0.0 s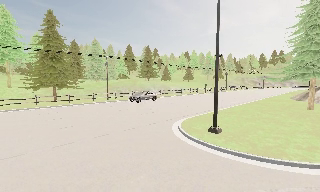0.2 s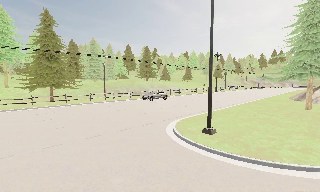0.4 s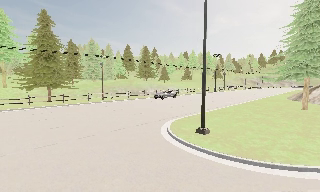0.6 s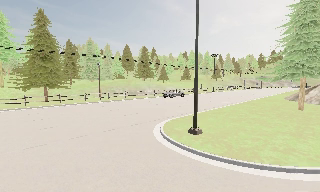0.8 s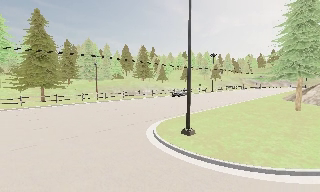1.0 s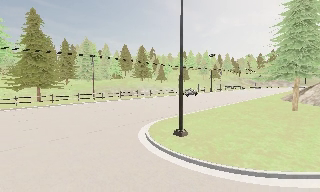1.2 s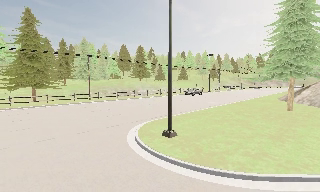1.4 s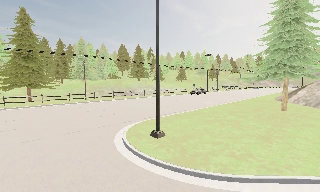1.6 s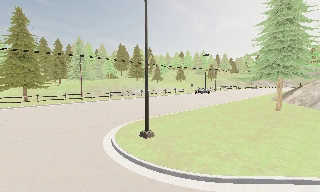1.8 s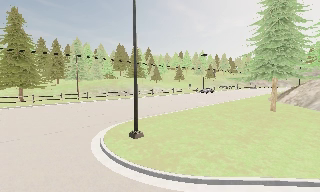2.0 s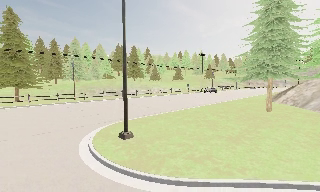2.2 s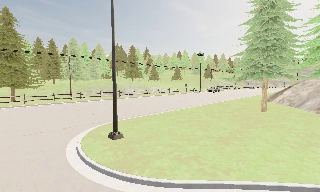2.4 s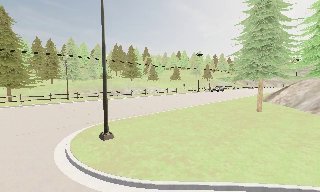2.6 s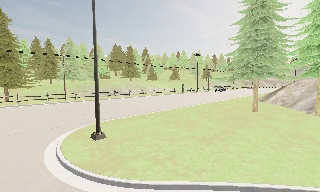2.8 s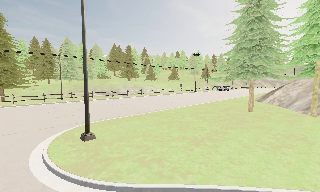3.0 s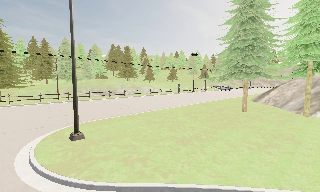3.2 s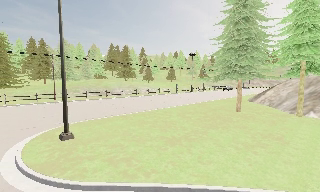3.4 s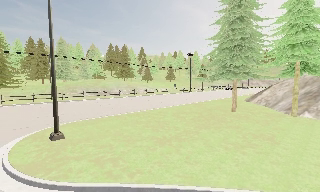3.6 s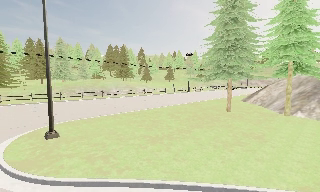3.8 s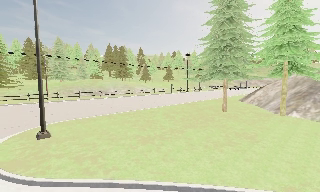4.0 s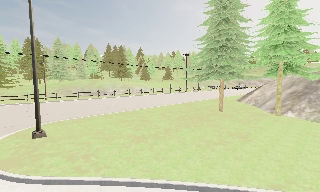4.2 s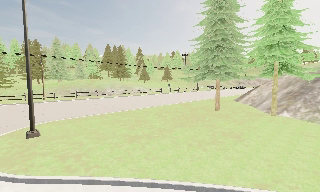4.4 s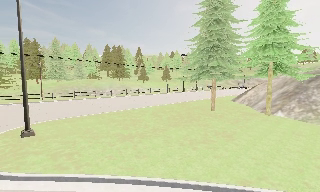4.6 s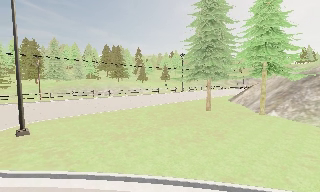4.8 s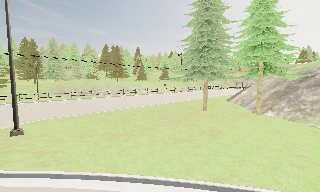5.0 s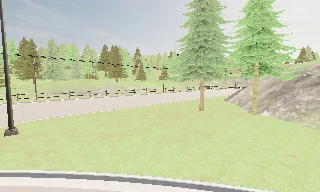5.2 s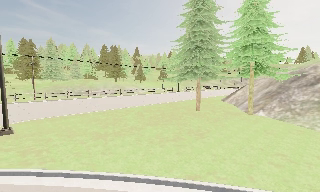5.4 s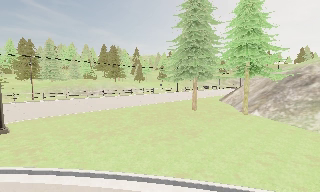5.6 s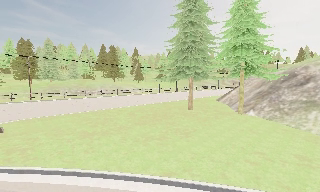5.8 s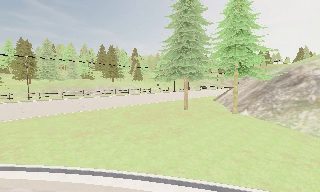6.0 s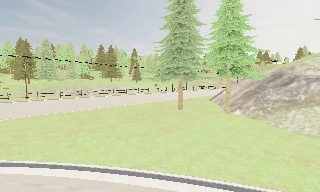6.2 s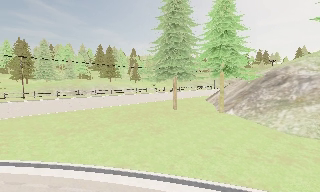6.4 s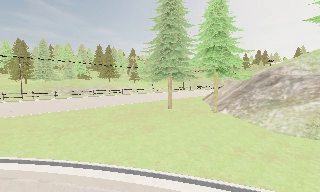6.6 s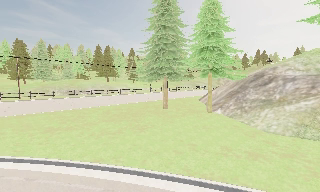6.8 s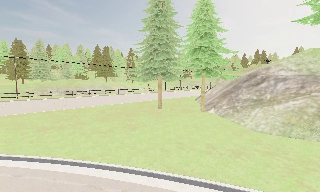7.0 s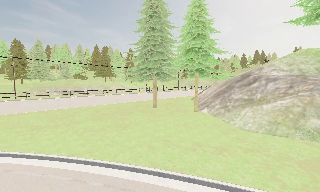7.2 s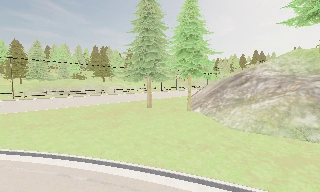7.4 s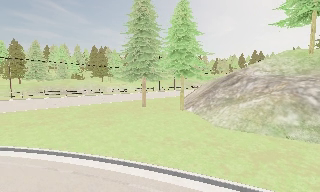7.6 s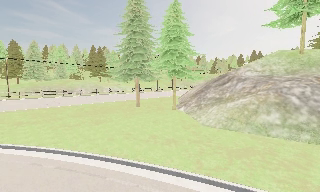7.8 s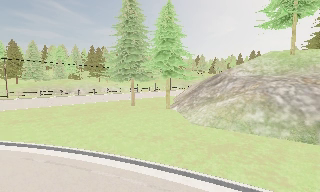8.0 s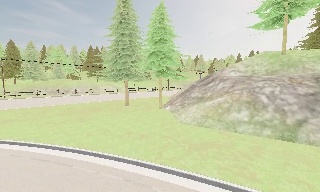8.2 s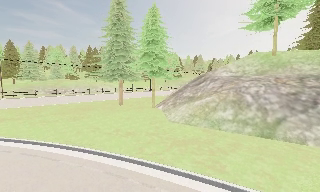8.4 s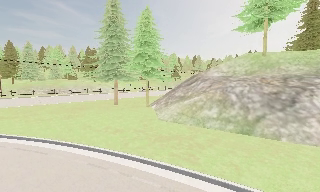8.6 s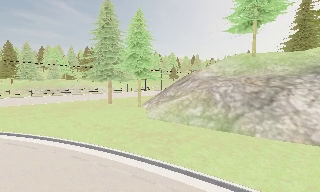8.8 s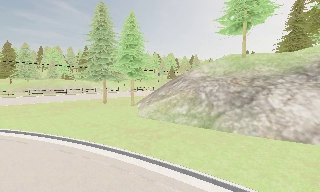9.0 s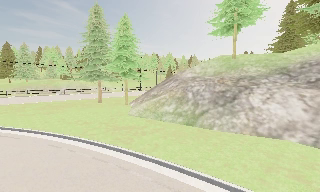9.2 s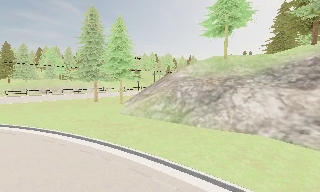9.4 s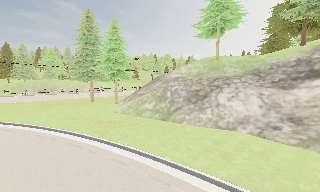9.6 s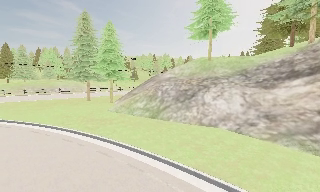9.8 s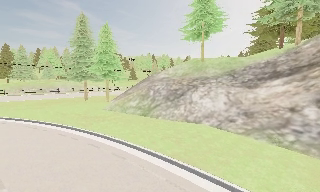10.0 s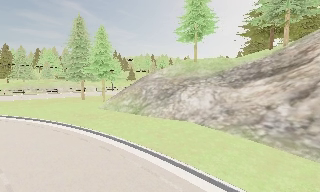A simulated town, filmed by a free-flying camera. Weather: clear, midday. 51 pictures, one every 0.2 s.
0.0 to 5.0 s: The camera travels to its right, about 12 m, so close, fixed things drift to the left.
5.0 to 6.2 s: The camera travels to its right, about 3 m, so close, fixed things drift to the left. It gains speed.
6.2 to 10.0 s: The camera travels to its right and backward, about 18 m, so close, fixed things drift to the left. It gains speed.
The film runs backward here.
